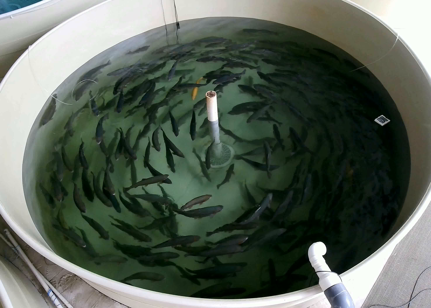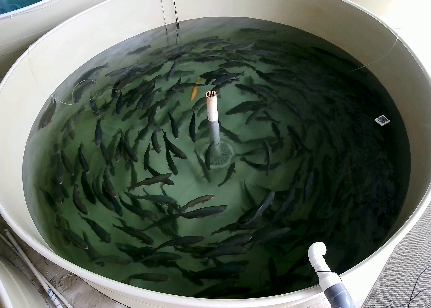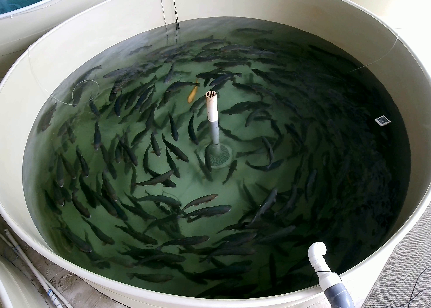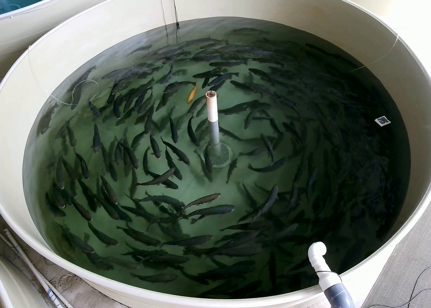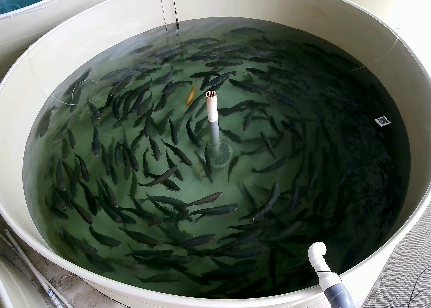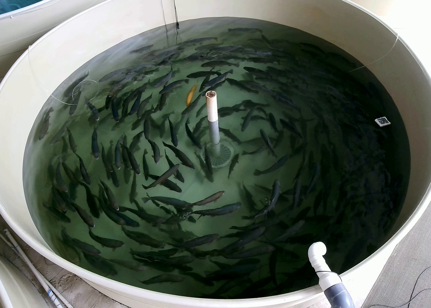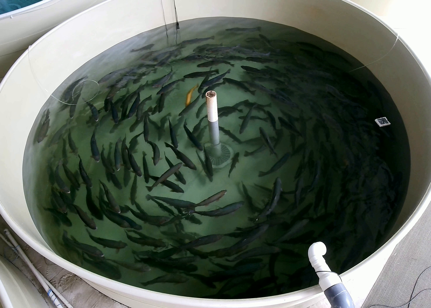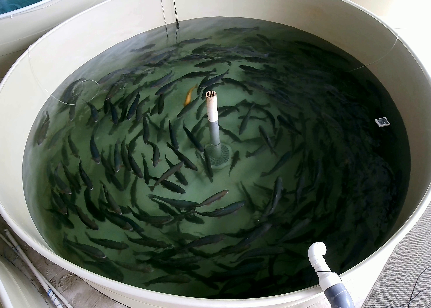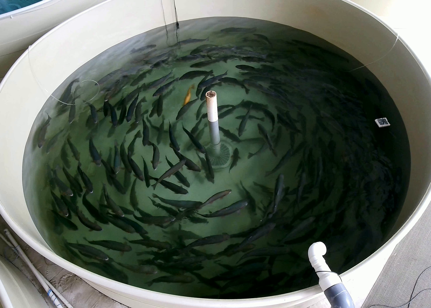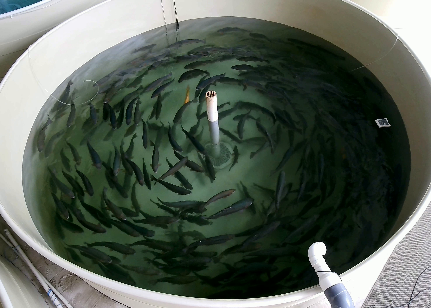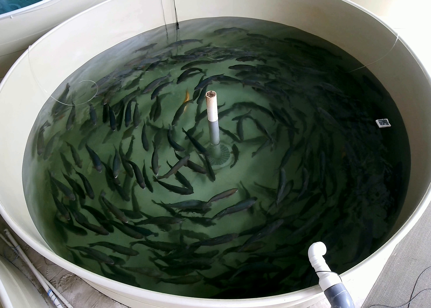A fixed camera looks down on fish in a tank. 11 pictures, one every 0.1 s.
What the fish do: Normal cruising.
